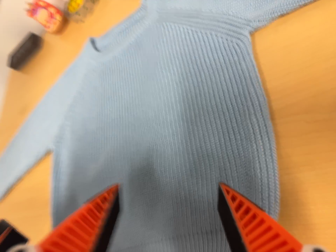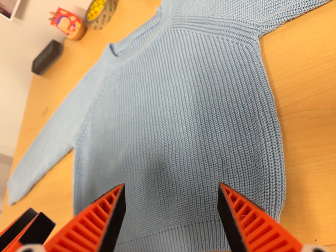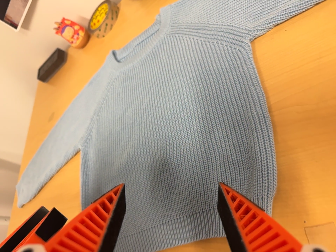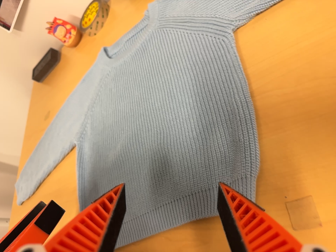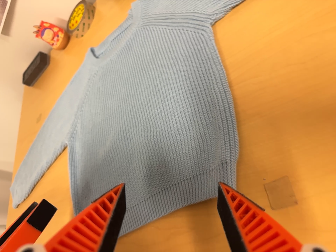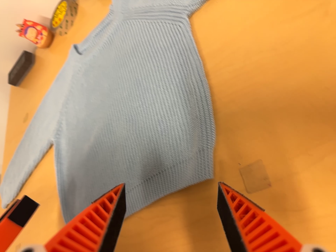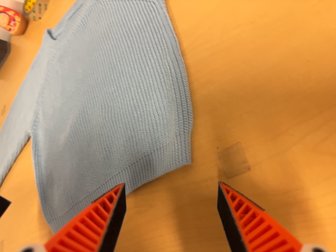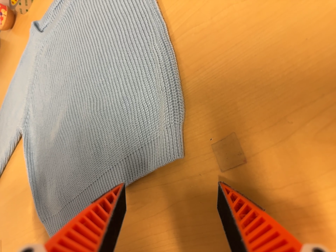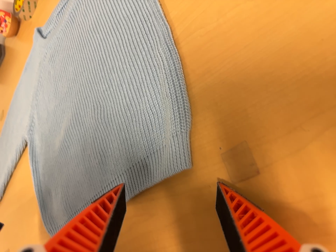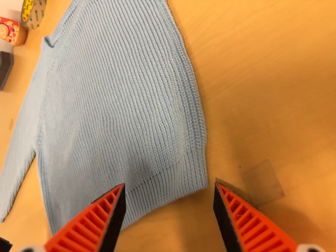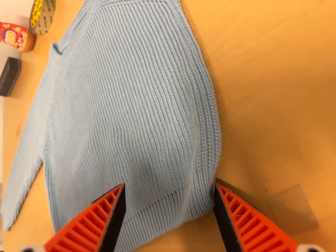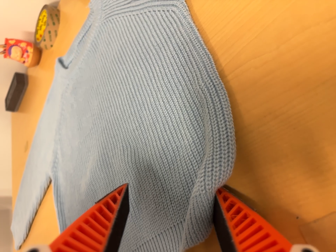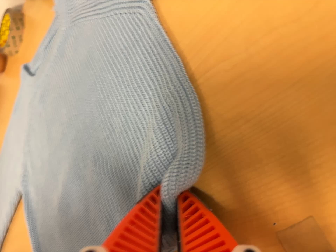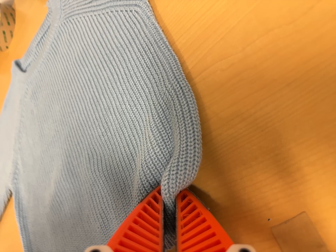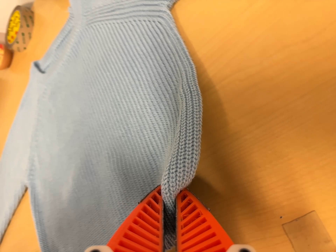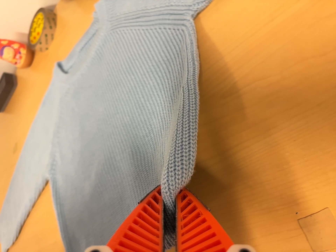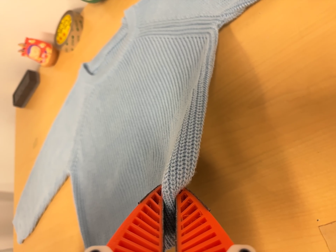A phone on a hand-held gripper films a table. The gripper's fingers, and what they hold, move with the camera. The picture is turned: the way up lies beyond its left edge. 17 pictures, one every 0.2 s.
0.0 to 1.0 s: The camera travels backward, toward the bottom of its view and to its right, about 10 cm, so what stands in front gets smaller. It rolls about its line of sight by about 10 degrees, and the scene rotates counterclockwise.
1.0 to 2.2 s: The camera travels forward, about 10 cm, so what stands in front looms larger. It rolls about its line of sight by about 10 degrees, and the scene rotates counterclockwise.
2.2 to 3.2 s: The camera travels to its left and backward, about 8 cm.
The film runs forward here.
